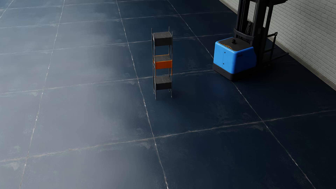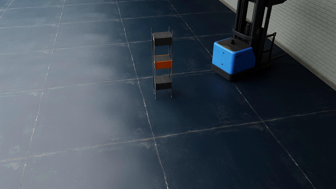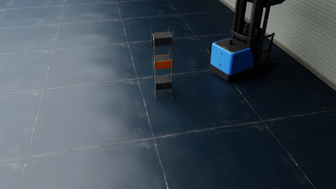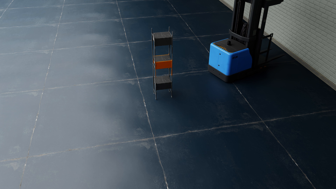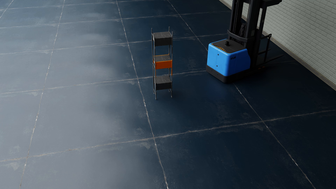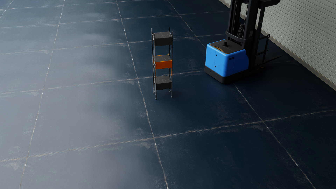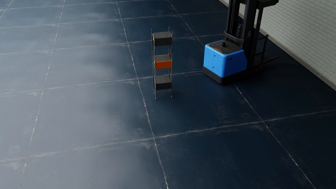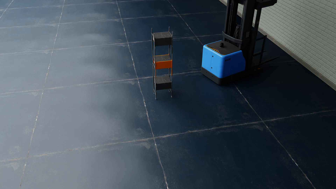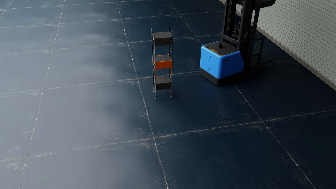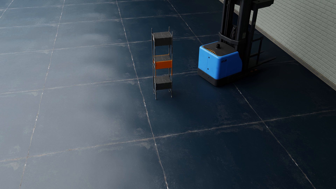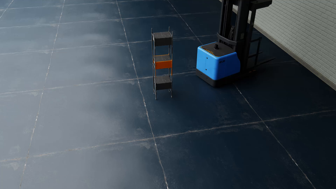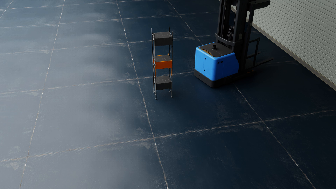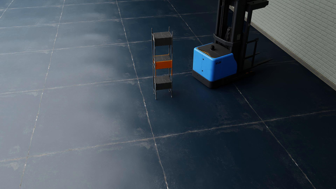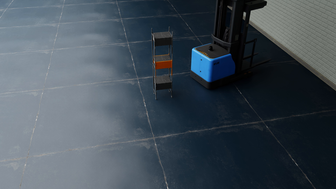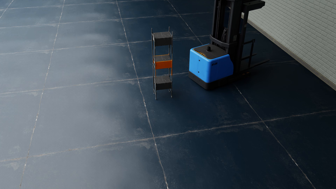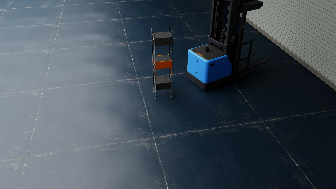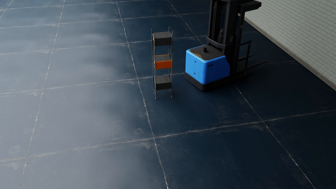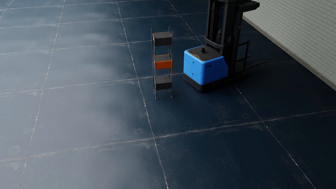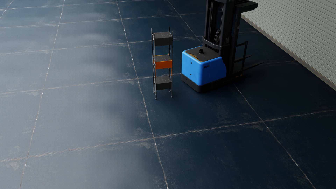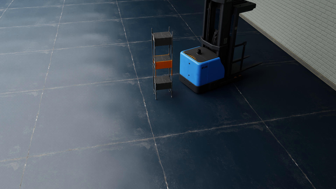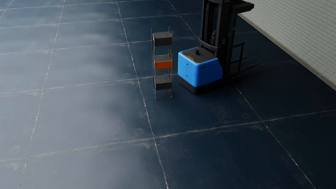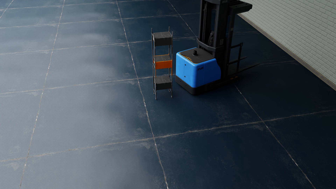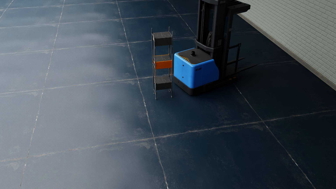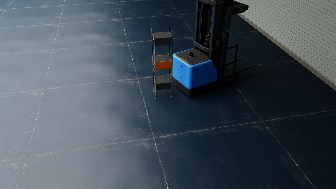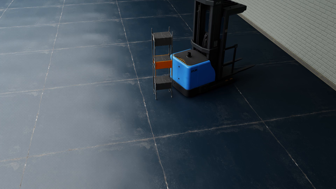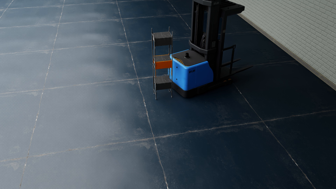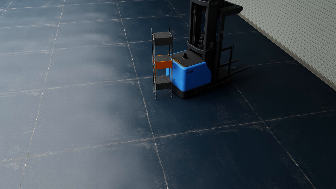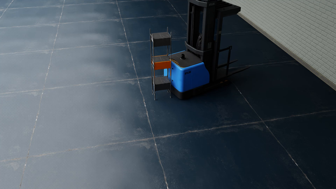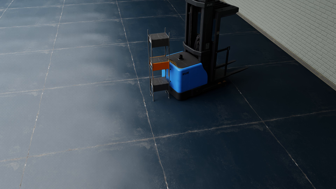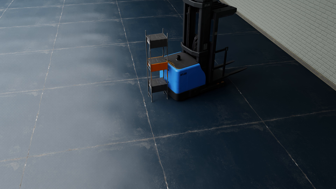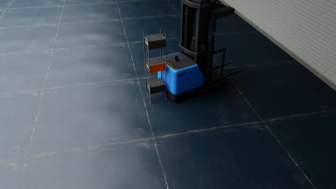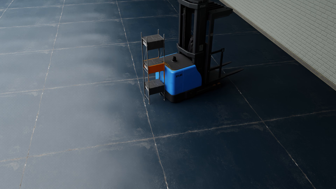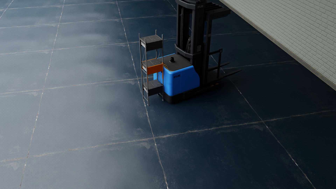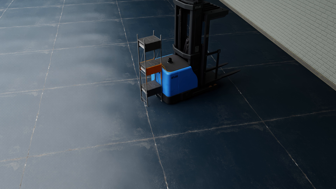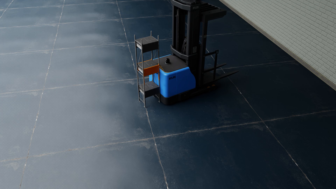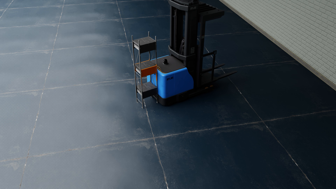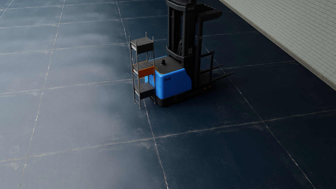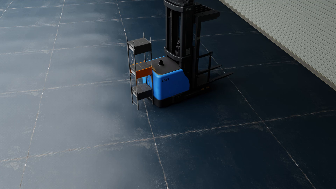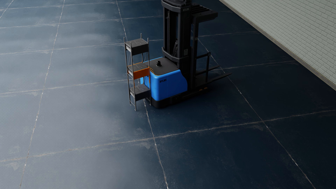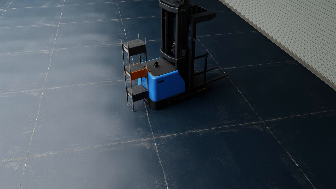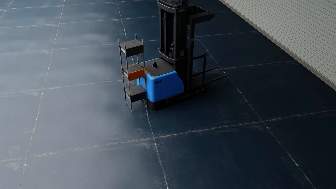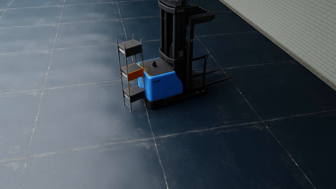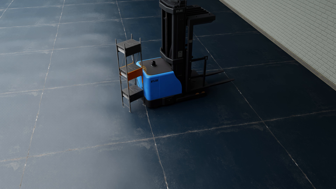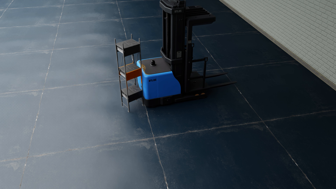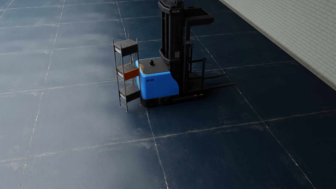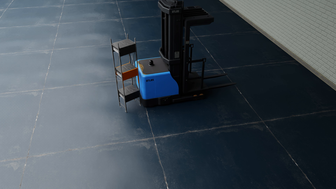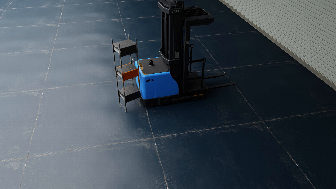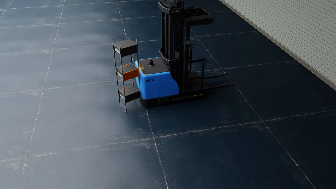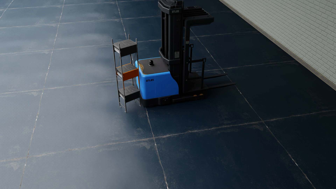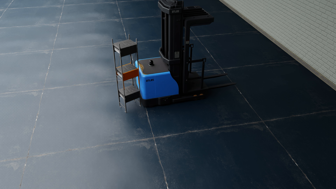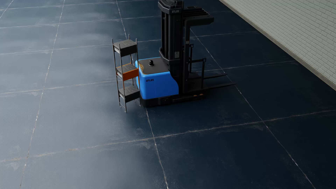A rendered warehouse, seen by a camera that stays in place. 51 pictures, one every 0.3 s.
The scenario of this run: A forklift runs into an object in its way.
